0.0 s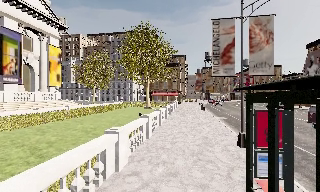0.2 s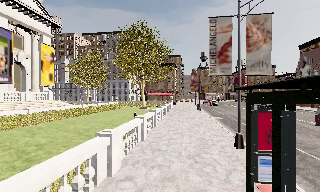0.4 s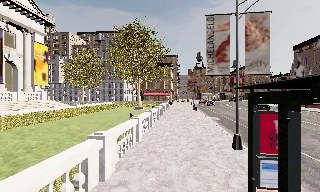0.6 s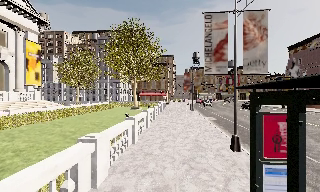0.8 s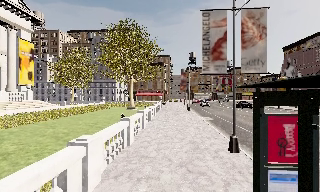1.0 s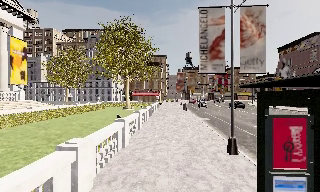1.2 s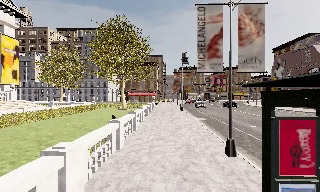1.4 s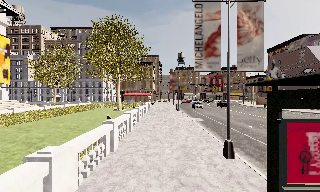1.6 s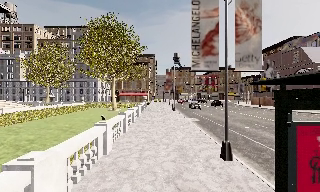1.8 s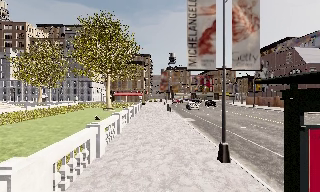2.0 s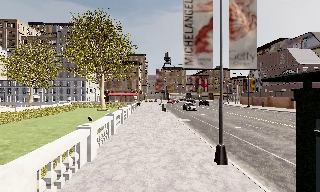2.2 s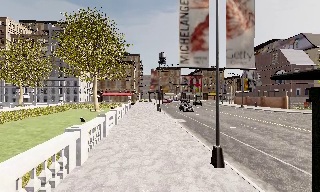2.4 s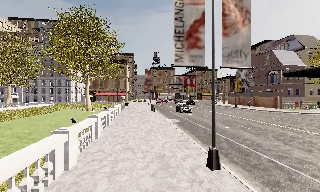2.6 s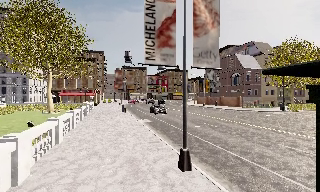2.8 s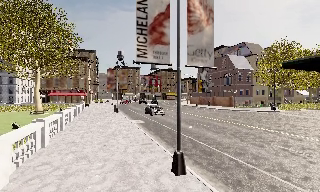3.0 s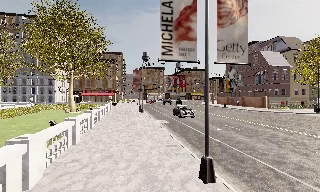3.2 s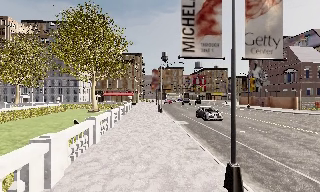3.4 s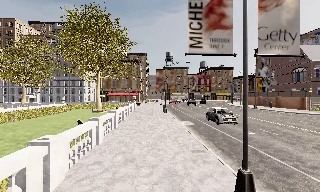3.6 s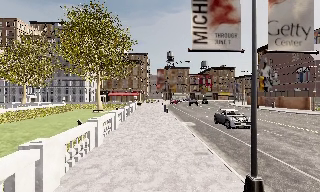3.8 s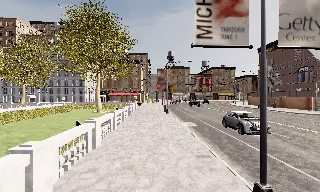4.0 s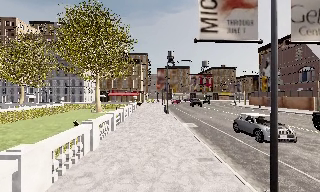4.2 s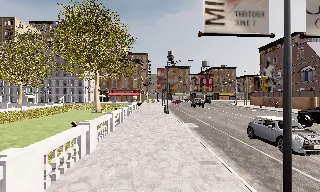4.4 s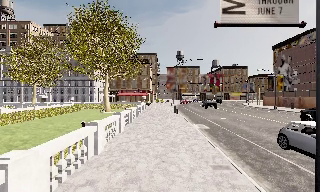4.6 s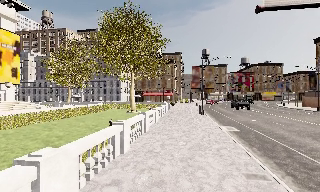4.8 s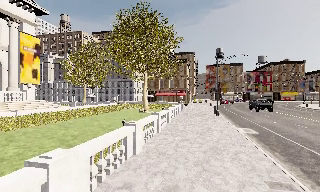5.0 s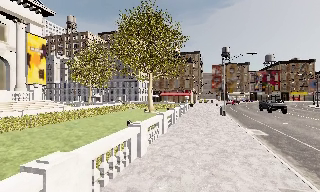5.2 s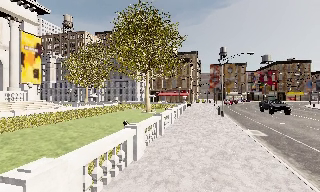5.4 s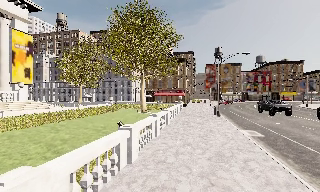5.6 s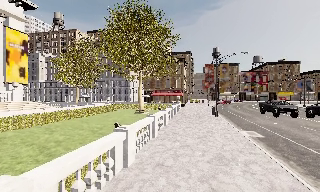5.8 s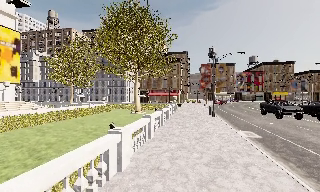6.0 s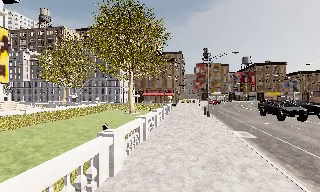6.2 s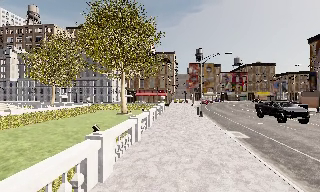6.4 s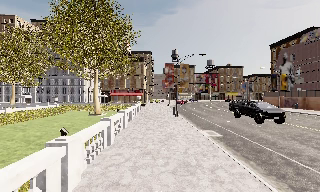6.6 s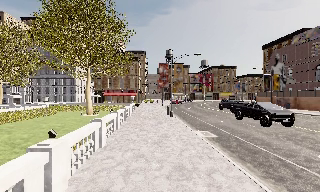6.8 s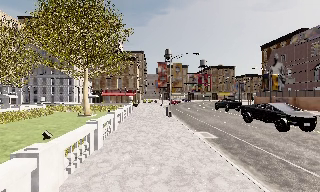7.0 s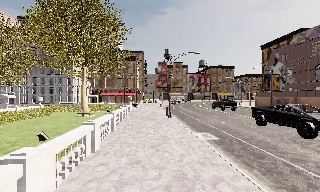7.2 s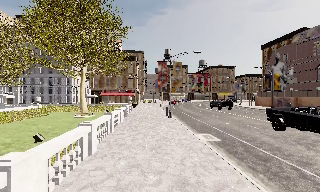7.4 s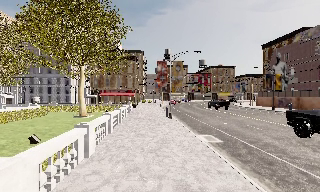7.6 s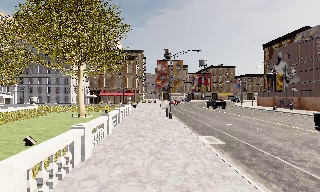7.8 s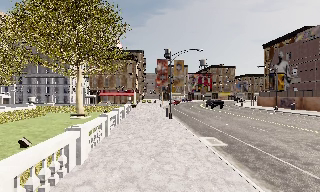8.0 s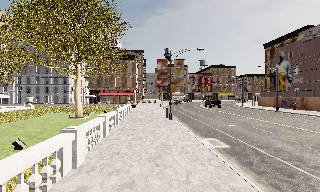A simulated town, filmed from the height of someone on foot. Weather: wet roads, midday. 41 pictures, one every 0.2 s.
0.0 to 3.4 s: The camera pans to its right, which is clockwise from overhead, by about 15 degrees. It travels forward, about 5 m, so what stands in front looms larger.
3.4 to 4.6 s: The scene slides to the right, as the camera pans about 10 degrees to its left. It travels forward, about 2 m, so what stands in front looms larger.
4.6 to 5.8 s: The camera travels forward, about 1.5 m, so what stands in front looms larger.
5.8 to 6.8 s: The camera swings to its right by about 15 degrees, and the scene slides to the left. It travels forward, about 1.5 m, so what stands in front looms larger.
6.8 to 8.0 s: The camera travels forward, about 2 m, so what stands in front looms larger.
The film runs forward here.
